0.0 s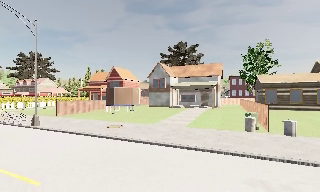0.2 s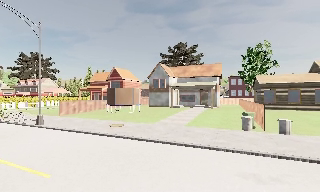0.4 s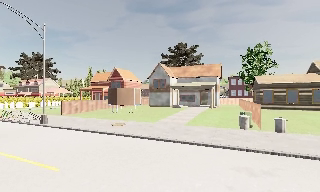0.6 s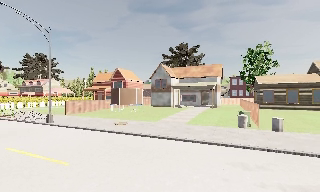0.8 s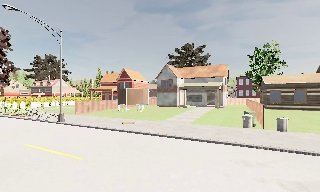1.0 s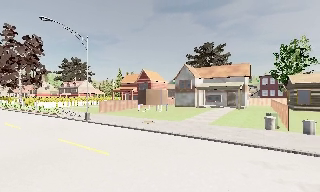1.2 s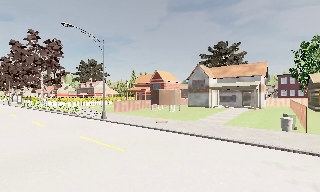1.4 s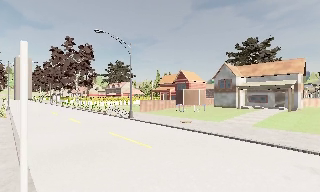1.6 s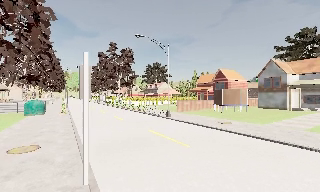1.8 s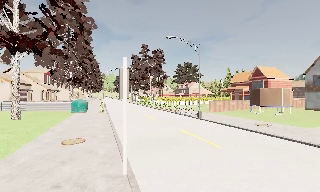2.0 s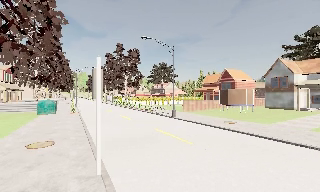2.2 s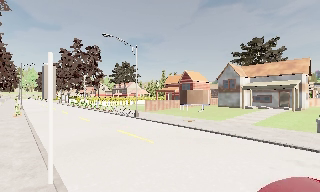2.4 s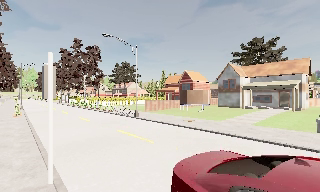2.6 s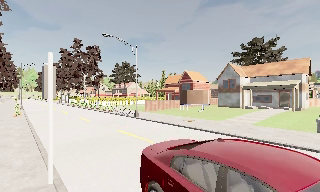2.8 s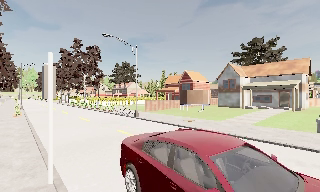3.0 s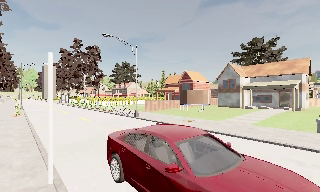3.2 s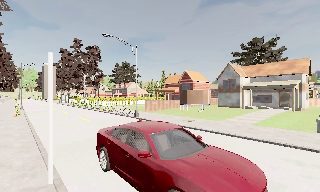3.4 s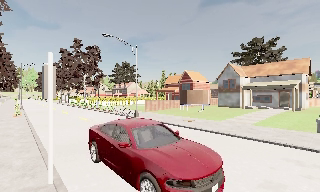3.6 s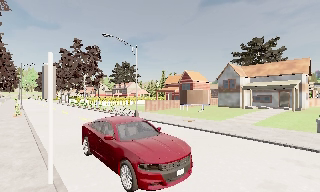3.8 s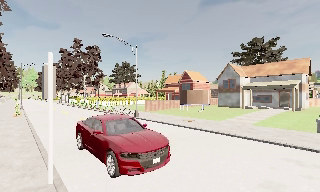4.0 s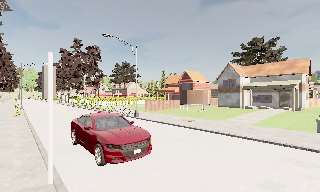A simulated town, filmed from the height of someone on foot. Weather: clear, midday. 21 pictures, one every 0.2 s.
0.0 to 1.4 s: The camera pans to its left, which is counterclockwise from overhead, by about 25 degrees. It travels backward, about 2.5 m, so what stands in front gets smaller.
1.4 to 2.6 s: The camera travels backward, about 0.5 m, so what stands in front gets smaller. It loses speed.
2.6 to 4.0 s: The camera keeps its place and its aim.
The film runs backward here.
